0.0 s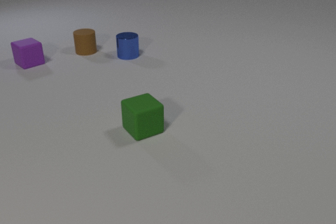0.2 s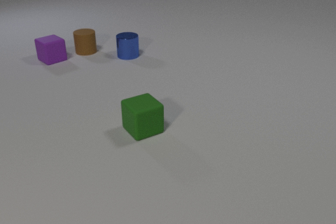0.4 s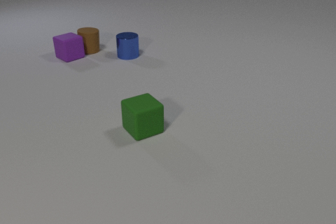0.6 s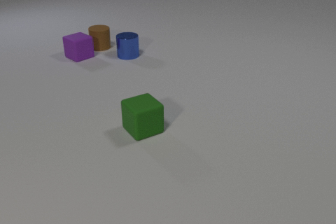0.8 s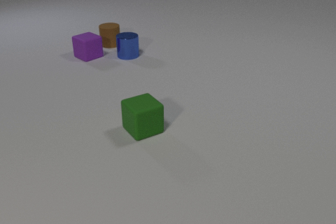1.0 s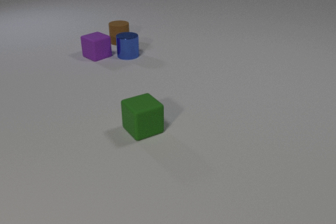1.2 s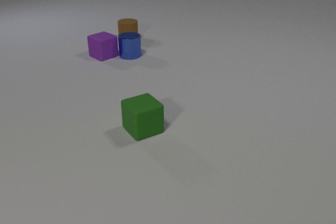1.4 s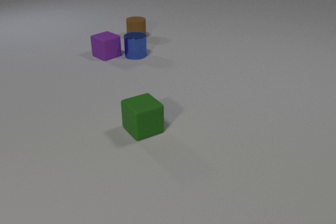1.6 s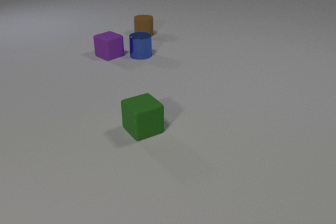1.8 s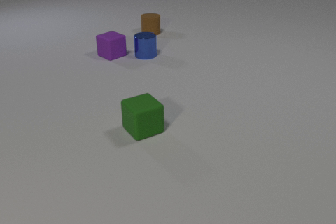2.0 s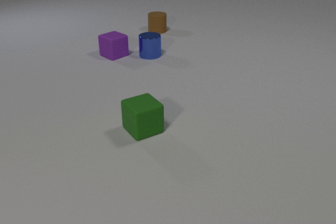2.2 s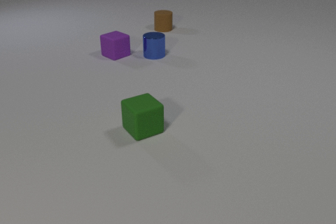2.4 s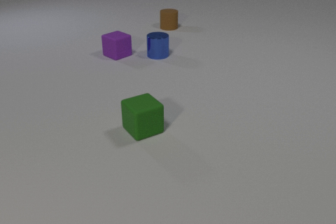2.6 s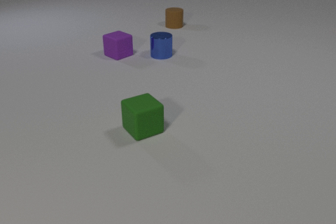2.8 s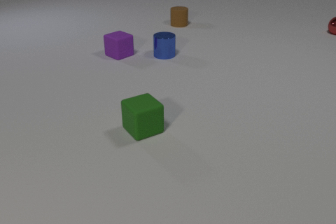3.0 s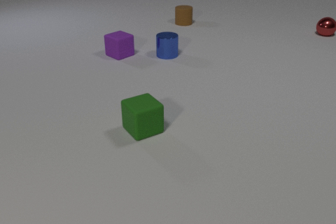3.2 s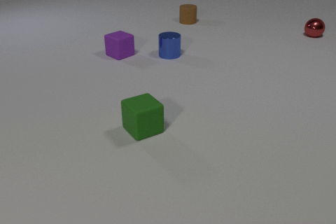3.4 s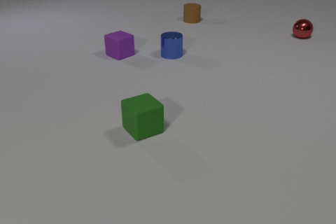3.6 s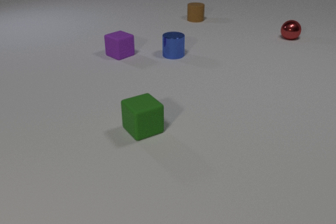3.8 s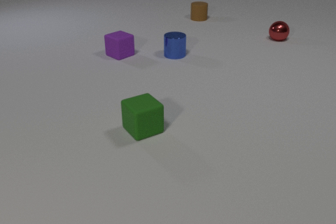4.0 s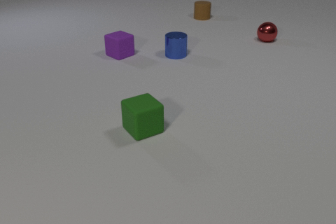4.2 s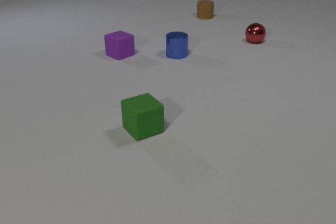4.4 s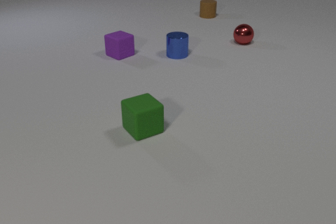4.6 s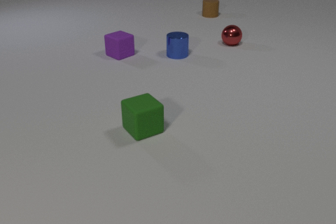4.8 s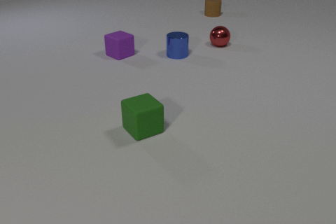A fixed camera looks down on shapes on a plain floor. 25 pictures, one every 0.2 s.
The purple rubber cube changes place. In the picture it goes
to the right.
0.0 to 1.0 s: The purple rubber cube slides to the right. The brown rubber cylinder slides to the right and away from the camera. The purple rubber cube and the brown rubber cylinder collide.
1.0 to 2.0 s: The purple rubber cube slides to the right. The brown rubber cylinder slides to the right and away from the camera. The blue metal cylinder slides to the right. The purple rubber cube and the blue metal cylinder collide.
2.0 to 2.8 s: The purple rubber cube slides to the right. The brown rubber cylinder slides to the right and away from the camera. The blue metal cylinder slides to the right. The red metal sphere comes in at the right edge, rolls to the left and toward the camera.
2.8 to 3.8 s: The brown rubber cylinder slides away from the camera and to the right. The blue metal cylinder slides to the right. The red metal sphere rolls to the left and toward the camera.
3.8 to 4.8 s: The brown rubber cylinder slides away from the camera and to the right. The red metal sphere rolls to the left and toward the camera.
How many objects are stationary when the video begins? 3.
What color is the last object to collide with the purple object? blue.
What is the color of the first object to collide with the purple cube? brown.
